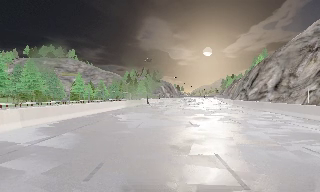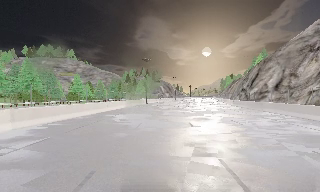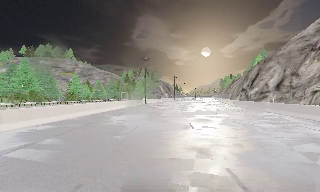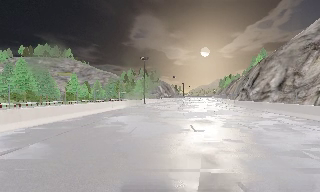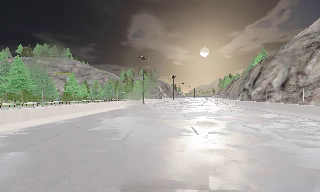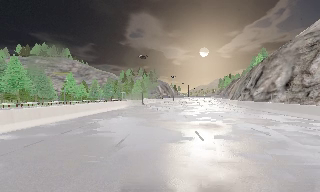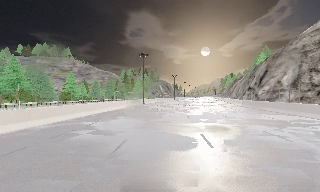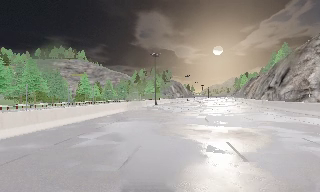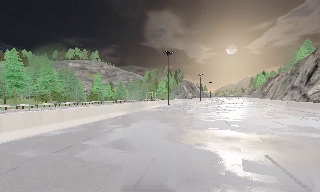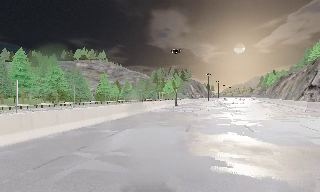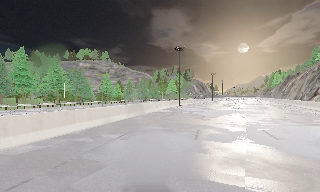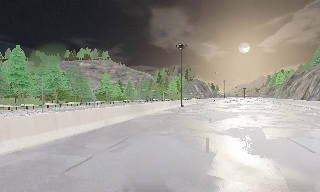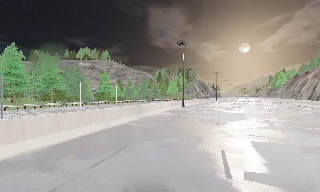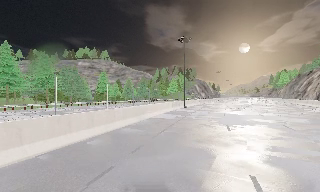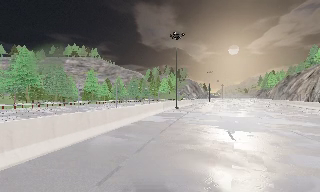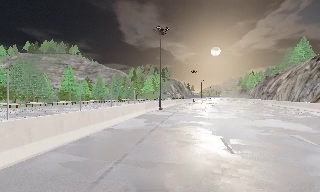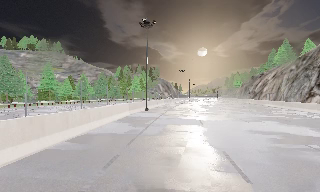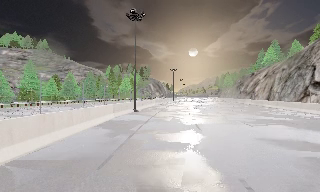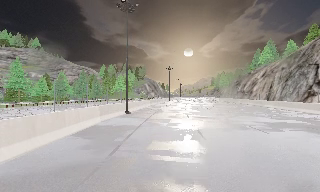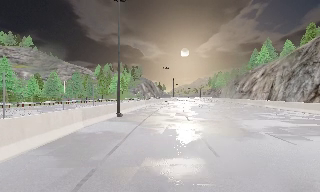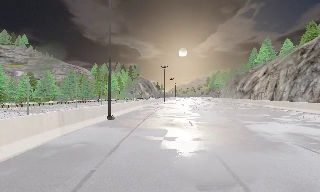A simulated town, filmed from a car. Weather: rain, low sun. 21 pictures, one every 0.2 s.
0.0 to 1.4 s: The camera travels forward, about 6 m, so what stands in front looms larger. It gains speed.
1.4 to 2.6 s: The camera travels forward, about 9 m, so what stands in front looms larger.
2.6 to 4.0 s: The camera pans to its right, which is clockwise from overhead, by about 20 degrees. It travels forward, about 14 m, so what stands in front looms larger.
The film runs forward here.
